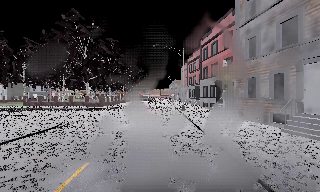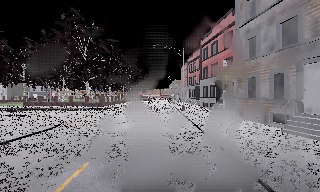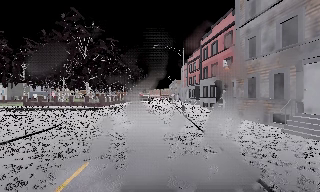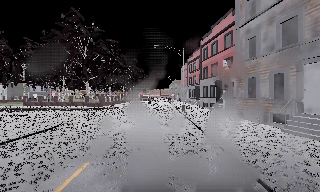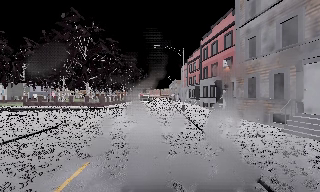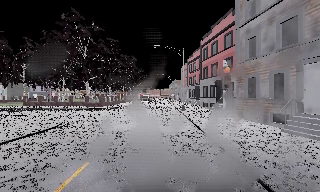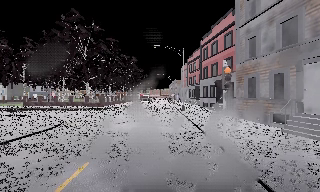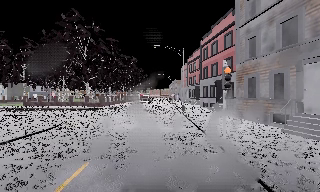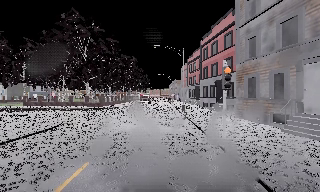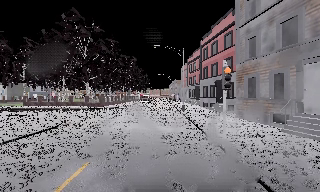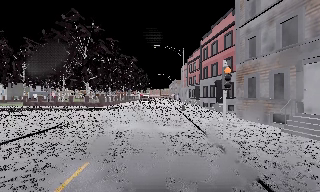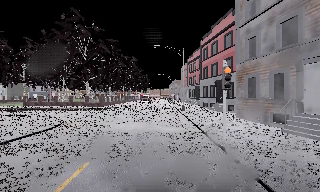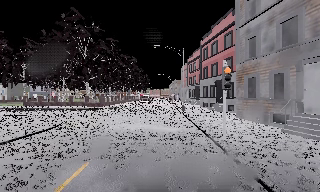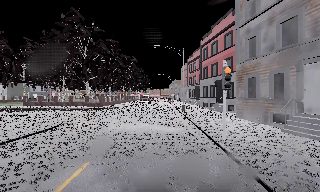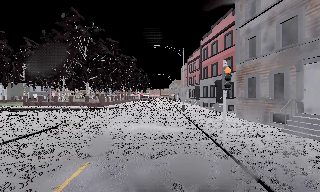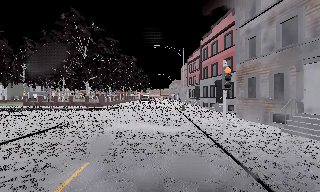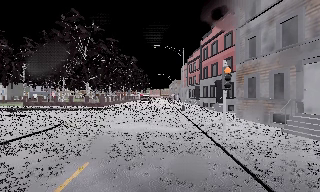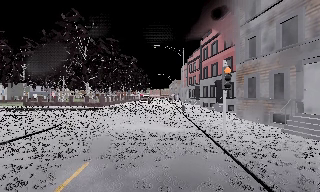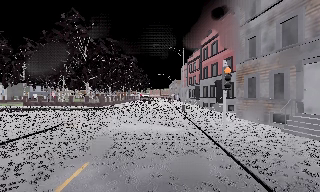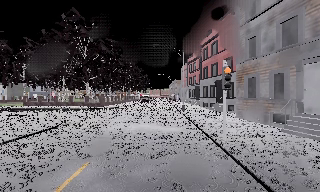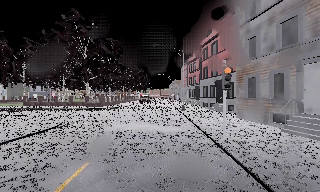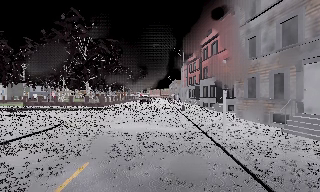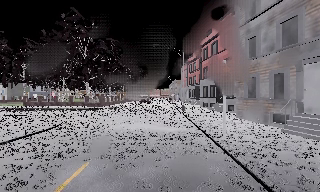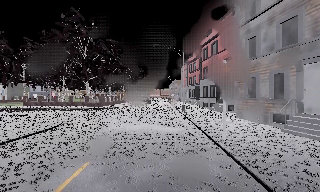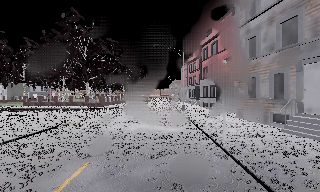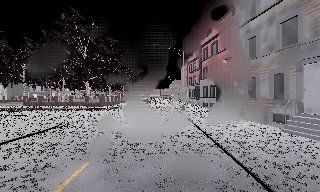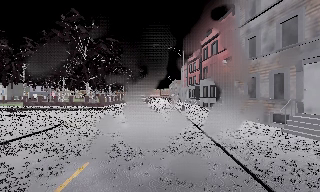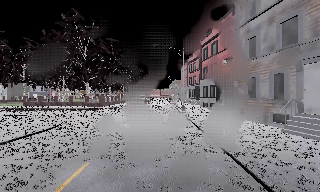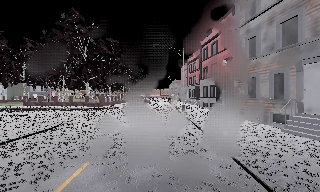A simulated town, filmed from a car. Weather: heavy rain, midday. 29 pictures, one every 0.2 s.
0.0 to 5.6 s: The camera keeps its place and its aim.
The film runs forward here.
